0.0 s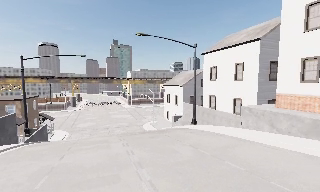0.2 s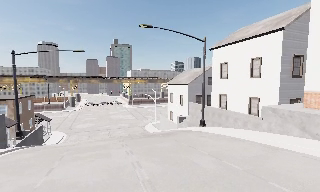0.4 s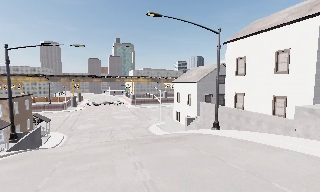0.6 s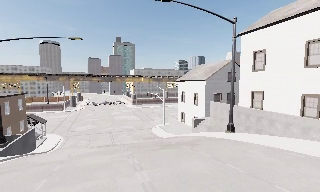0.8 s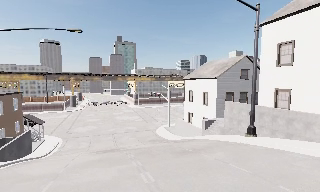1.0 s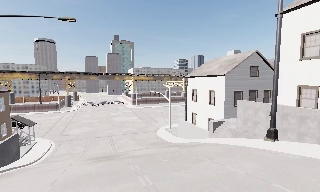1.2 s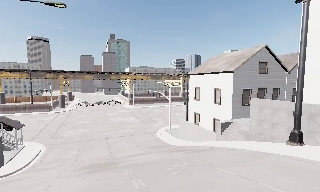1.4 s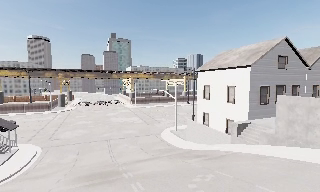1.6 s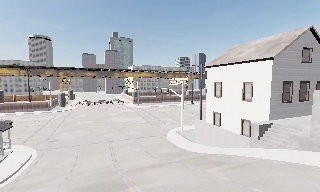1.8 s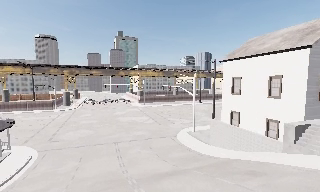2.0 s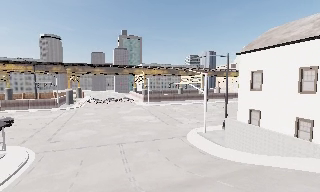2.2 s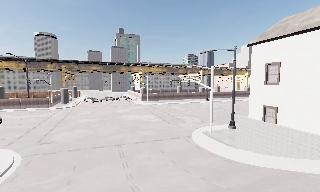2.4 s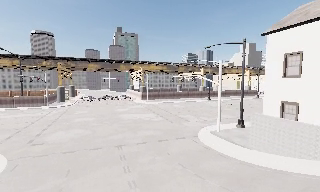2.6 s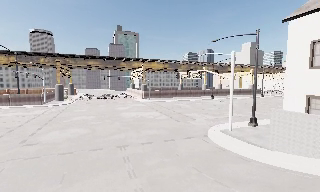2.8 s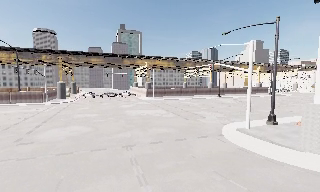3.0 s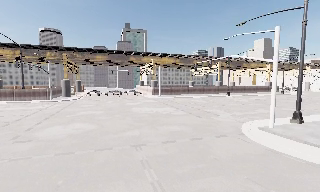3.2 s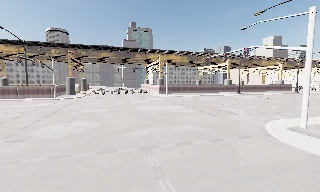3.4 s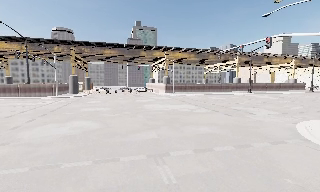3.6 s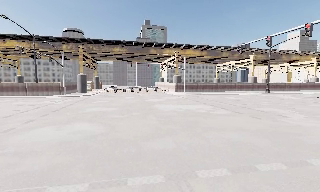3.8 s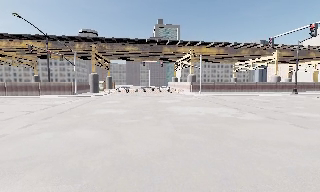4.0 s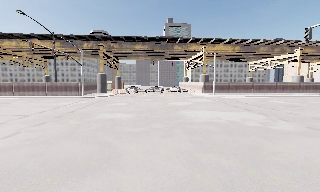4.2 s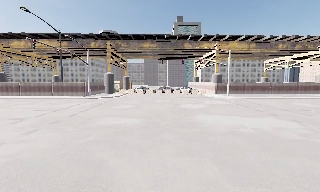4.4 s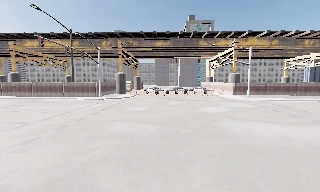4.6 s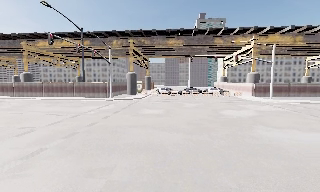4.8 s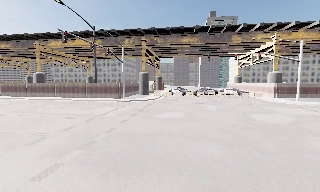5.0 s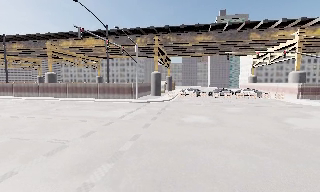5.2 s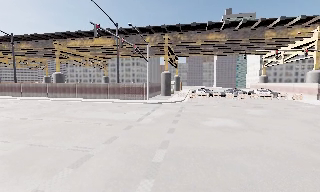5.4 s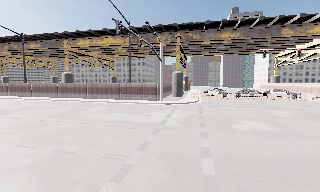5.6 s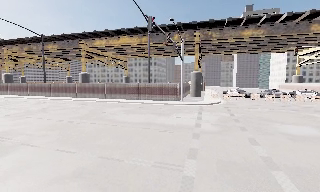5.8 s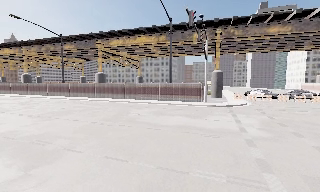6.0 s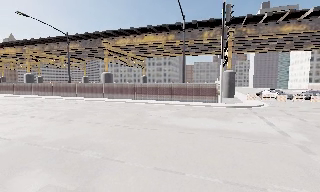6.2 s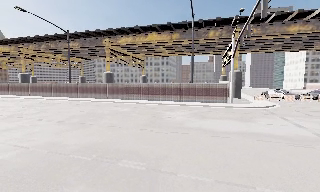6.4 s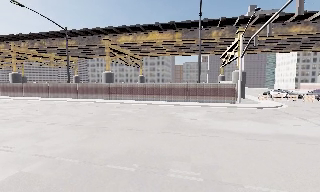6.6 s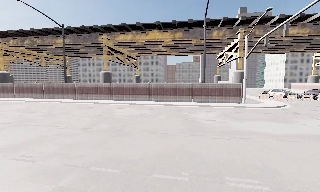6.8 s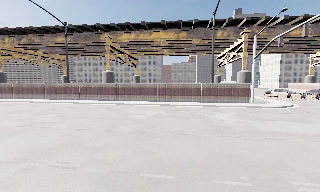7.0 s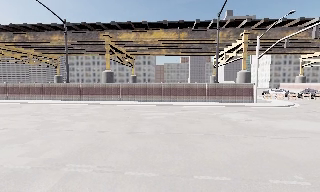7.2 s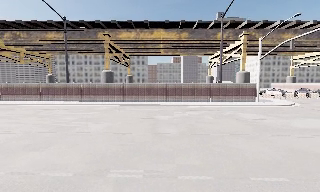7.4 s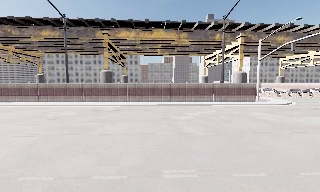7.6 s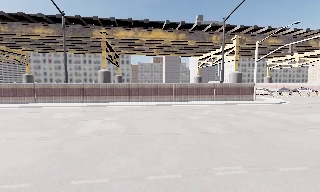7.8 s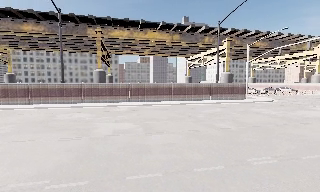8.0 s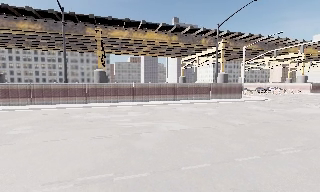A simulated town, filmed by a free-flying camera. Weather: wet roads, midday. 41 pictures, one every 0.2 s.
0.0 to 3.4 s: The camera travels forward, about 30 m, so what stands in front looms larger.
3.4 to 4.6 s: The camera pans to its left, which is counterclockwise from overhead, by about 20 degrees. It travels forward, about 11 m, so what stands in front looms larger.
4.6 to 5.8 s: The camera swings to its left by about 15 degrees, and the scene slides to the right. It travels to its left and forward, about 10 m, so close, fixed things drift to the right.
5.8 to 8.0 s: The camera pans to its right, which is clockwise from overhead, by about 35 degrees. It travels to its left, about 20 m, so close, fixed things drift to the right.
The film runs backward here.
